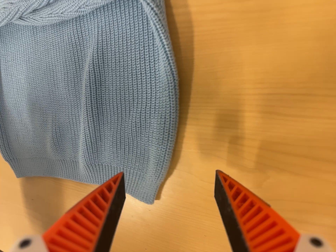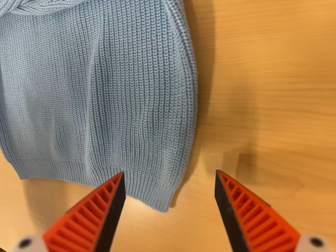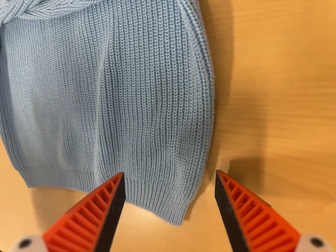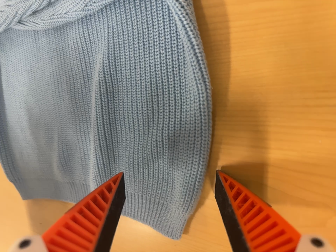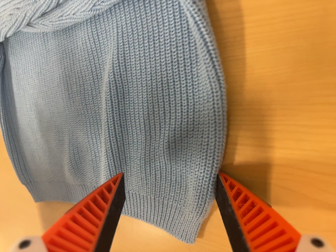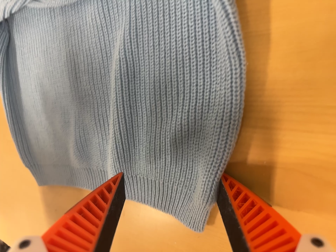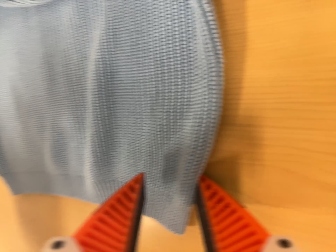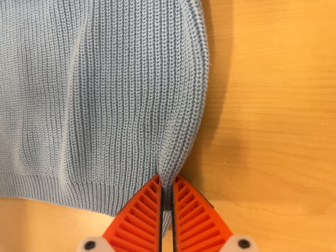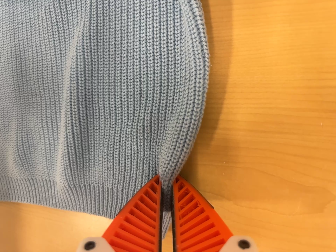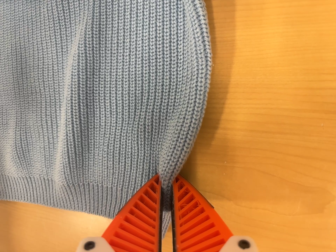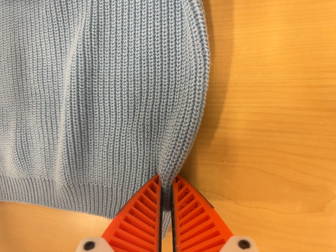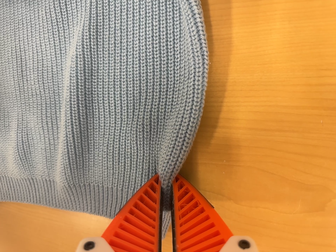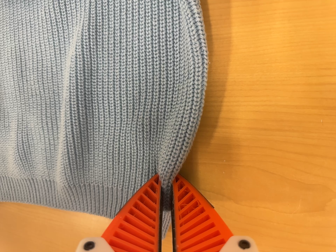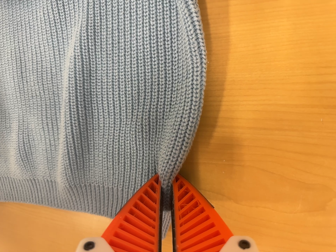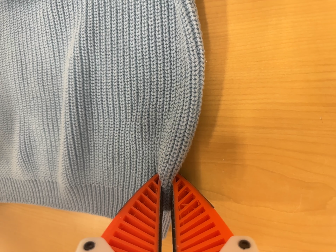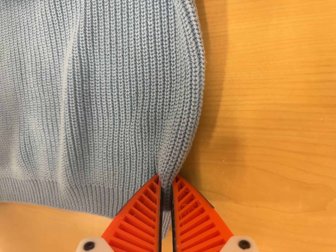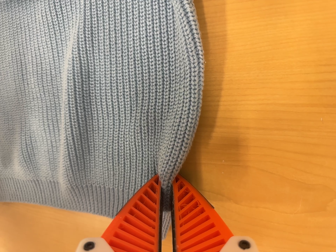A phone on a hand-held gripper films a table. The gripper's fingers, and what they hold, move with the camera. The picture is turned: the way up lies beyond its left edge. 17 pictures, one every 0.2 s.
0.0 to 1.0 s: The camera travels forward, about 7 cm, so what stands in front looms larger.
1.0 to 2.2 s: The camera pans to its right by about 15 degrees.
2.2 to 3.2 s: The camera shifts only a little, or ends up much as it began.
The film runs forward here.
